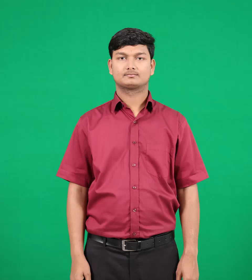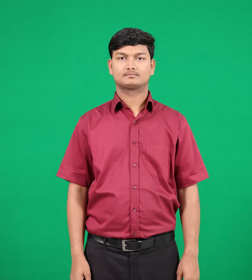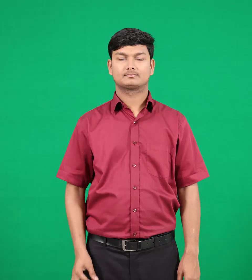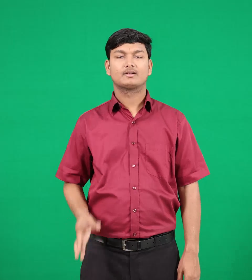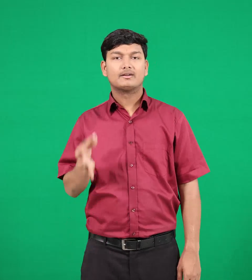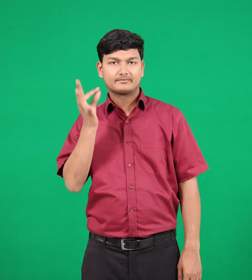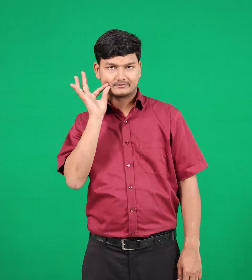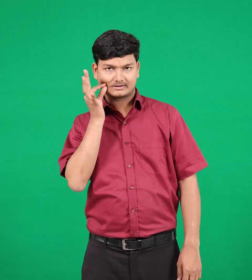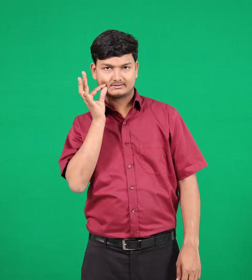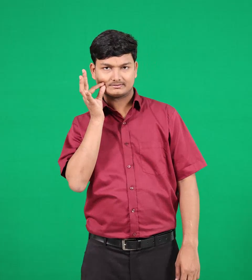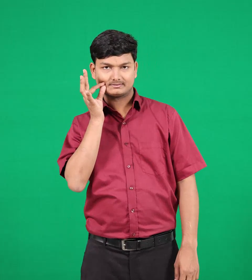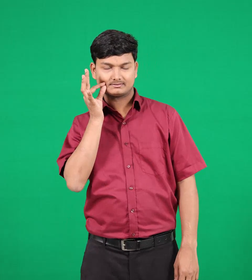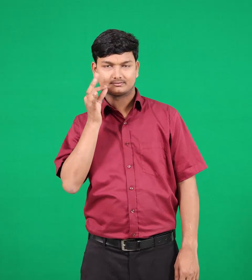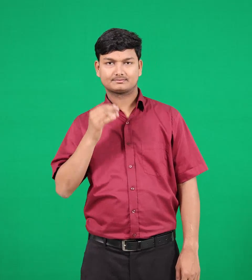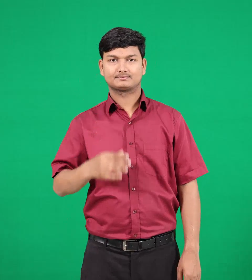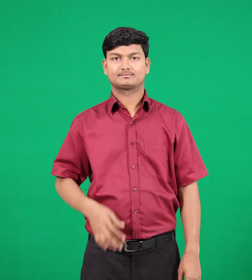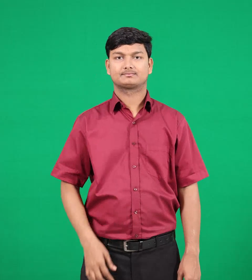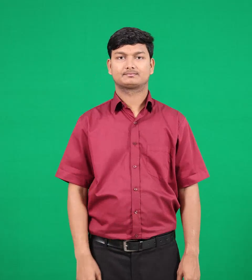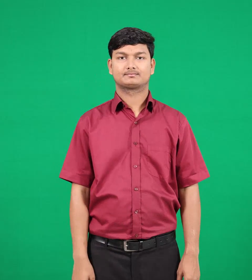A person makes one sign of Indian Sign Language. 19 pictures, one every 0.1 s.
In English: fruit
